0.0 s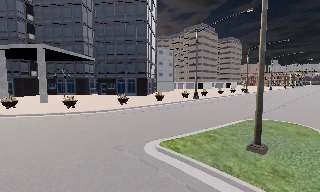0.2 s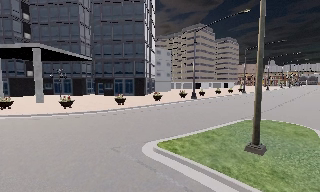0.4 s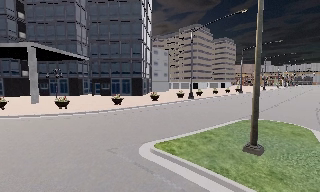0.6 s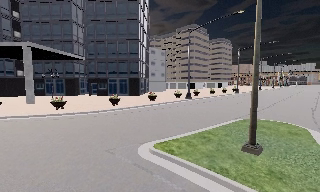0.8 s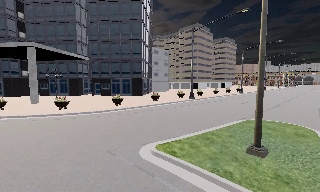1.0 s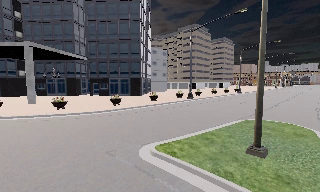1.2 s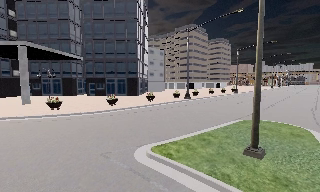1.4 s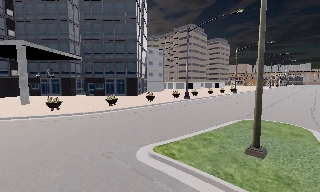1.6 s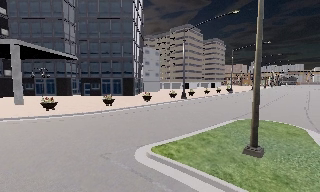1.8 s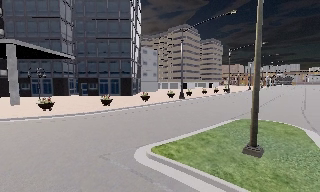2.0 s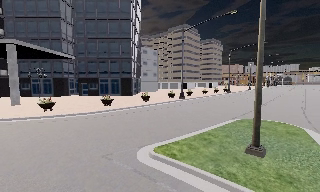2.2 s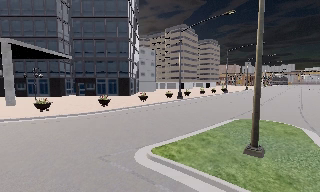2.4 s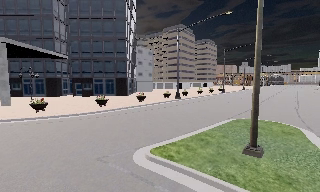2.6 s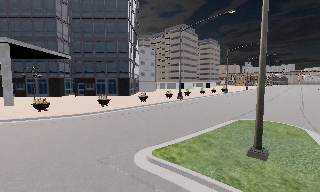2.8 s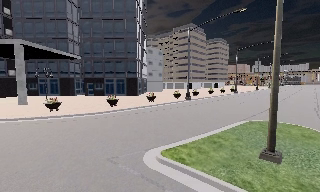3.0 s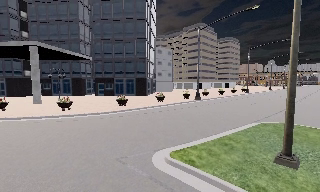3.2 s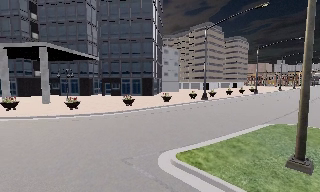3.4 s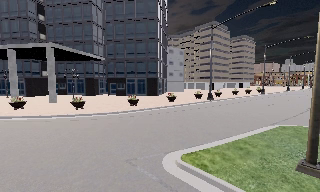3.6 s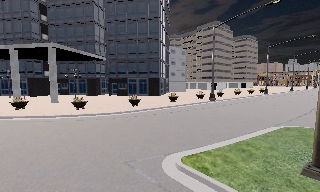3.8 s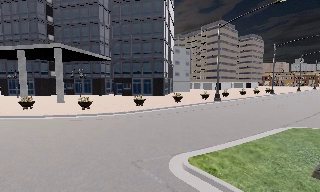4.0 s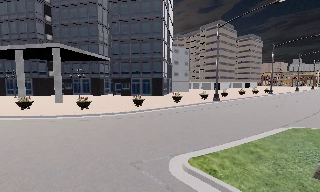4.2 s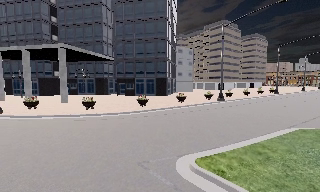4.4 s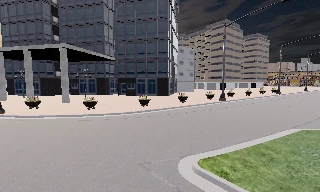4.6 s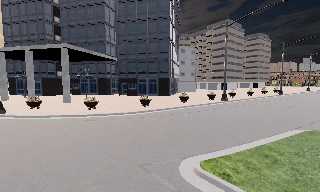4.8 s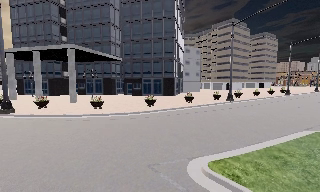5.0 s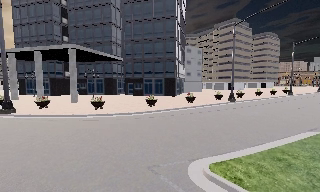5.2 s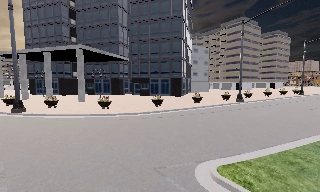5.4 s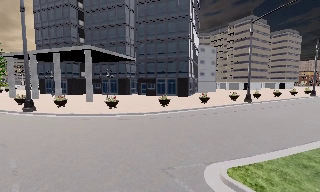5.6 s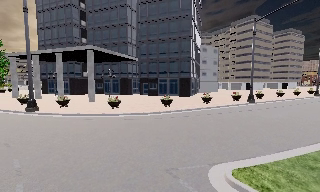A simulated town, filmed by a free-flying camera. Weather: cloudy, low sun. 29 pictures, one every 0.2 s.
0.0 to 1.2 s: The camera travels forward, about 0.5 m, so what stands in front looms larger.
1.2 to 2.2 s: The camera shifts only a little, or ends up much as it began.
2.2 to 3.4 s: The camera travels forward, about 0.5 m, so what stands in front looms larger.
3.4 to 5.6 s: The camera pans to its left, which is counterclockwise from overhead, by about 10 degrees. It travels forward, about 1 m, so what stands in front looms larger.
The film runs forward here.
